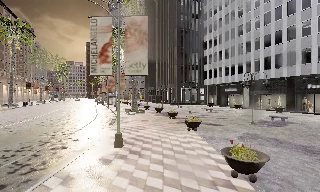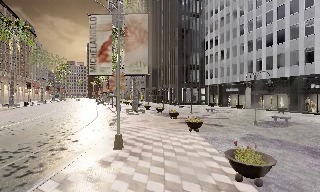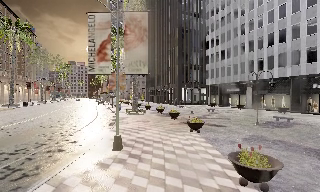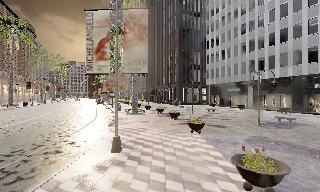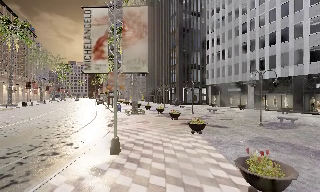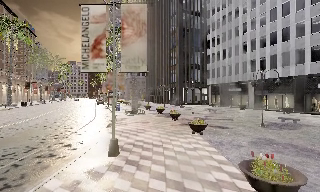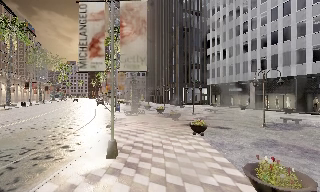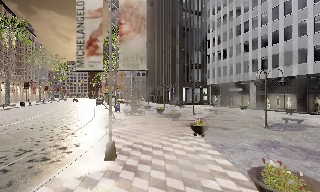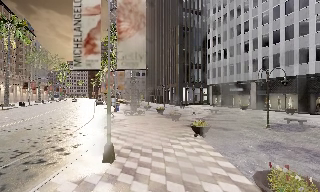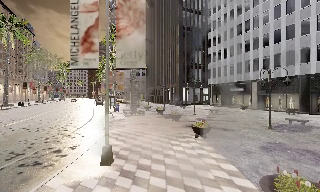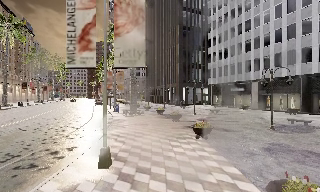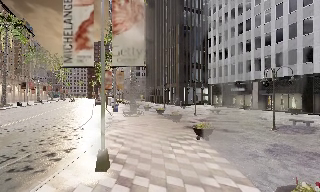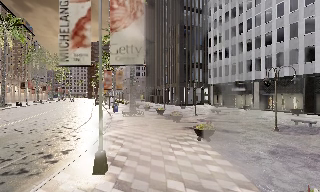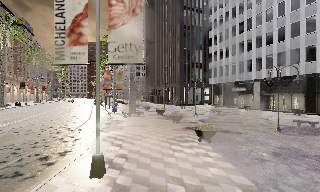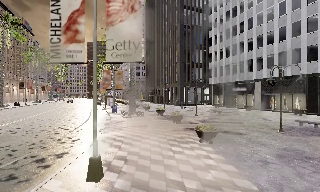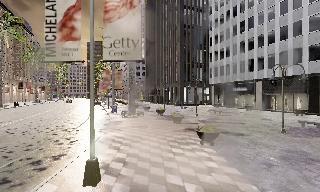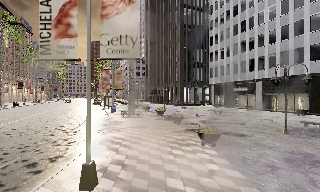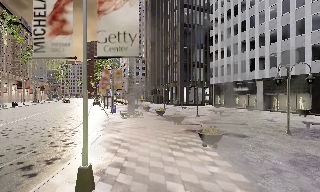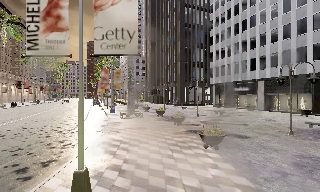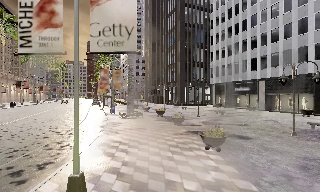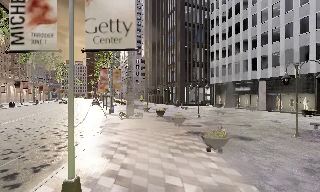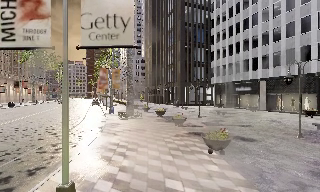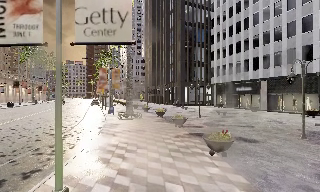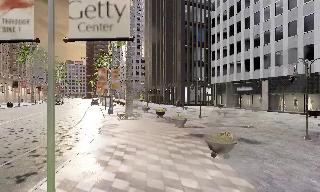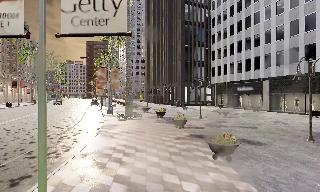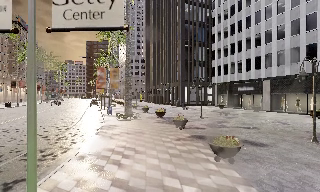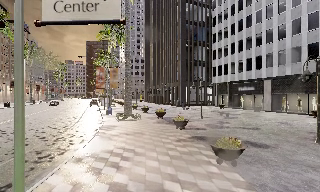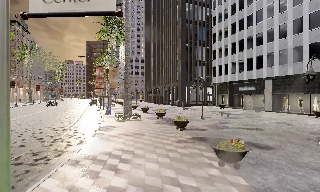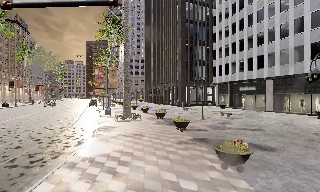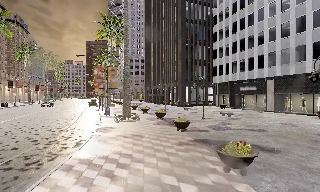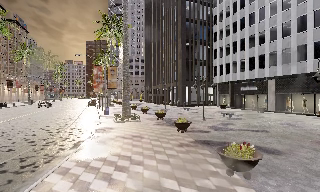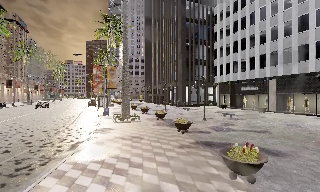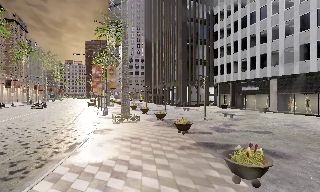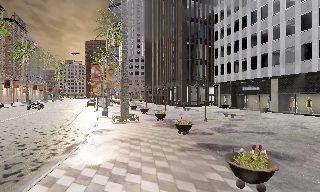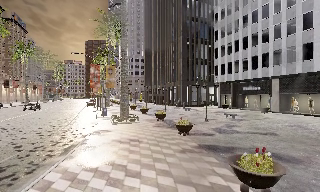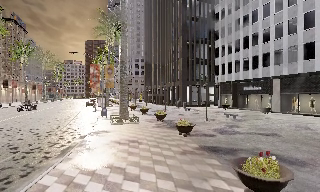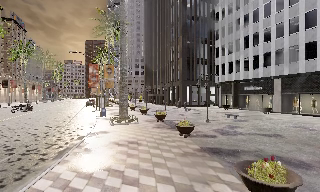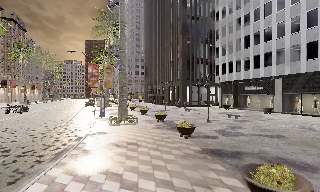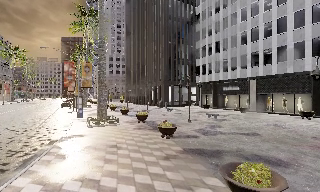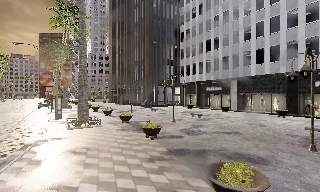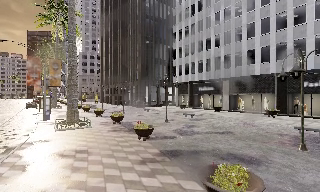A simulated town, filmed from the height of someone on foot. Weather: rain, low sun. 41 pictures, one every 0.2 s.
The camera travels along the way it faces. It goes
forward.
0.0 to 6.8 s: The camera travels forward, about 7 m, so what stands in front looms larger.
6.8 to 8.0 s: The camera swings to its right by about 15 degrees, and the scene slides to the left. It travels forward, about 1 m, so what stands in front looms larger.
The film runs forward here.
